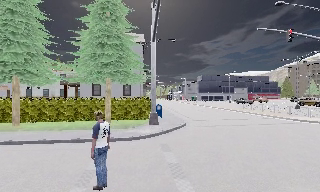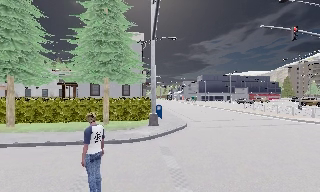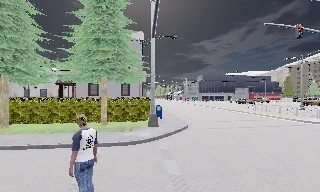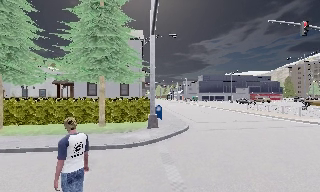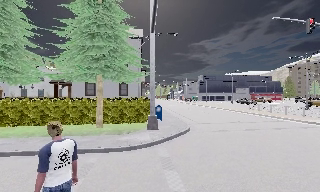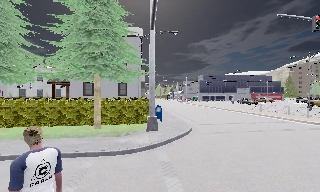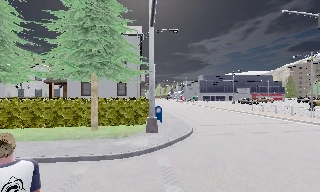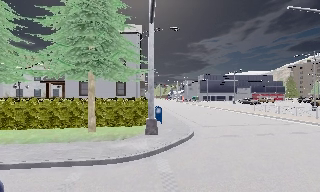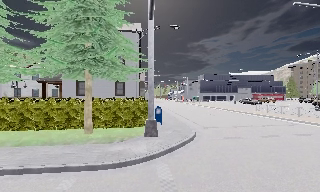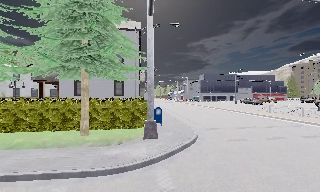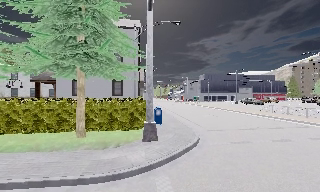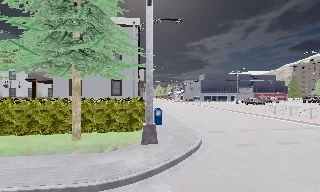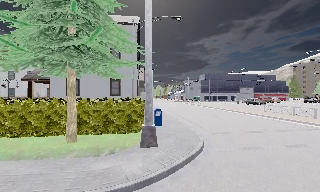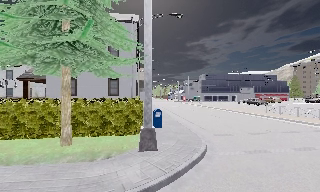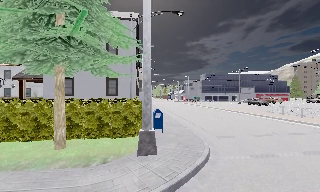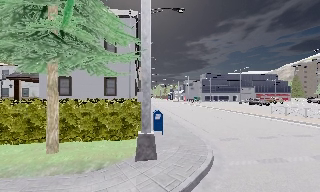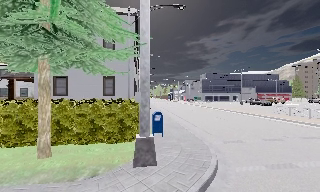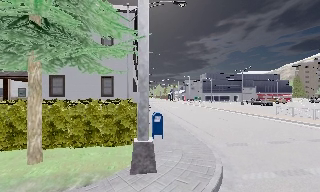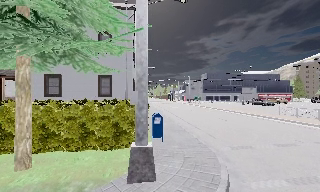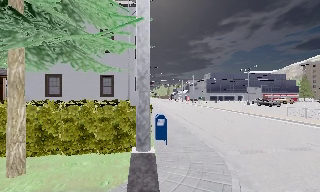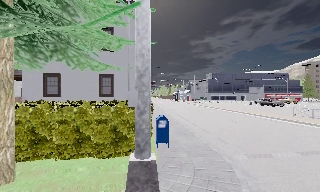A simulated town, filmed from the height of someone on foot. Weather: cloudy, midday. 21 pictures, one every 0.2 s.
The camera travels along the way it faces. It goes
forward.
0.0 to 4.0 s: The camera travels forward, about 8 m, so what stands in front looms larger.
The film runs forward here.
